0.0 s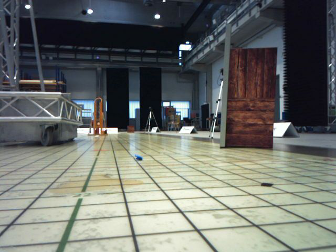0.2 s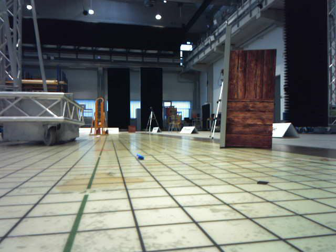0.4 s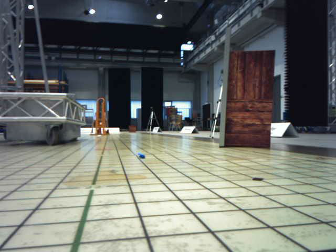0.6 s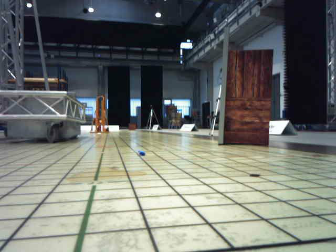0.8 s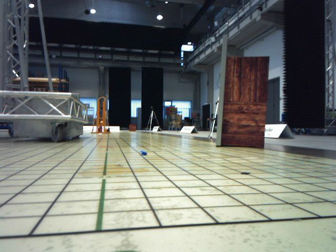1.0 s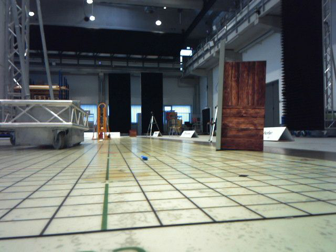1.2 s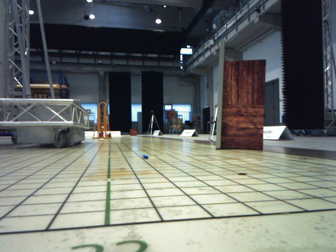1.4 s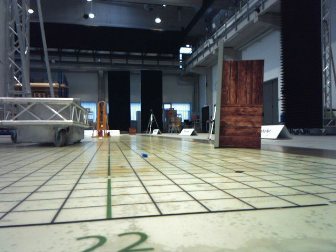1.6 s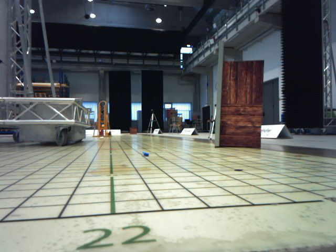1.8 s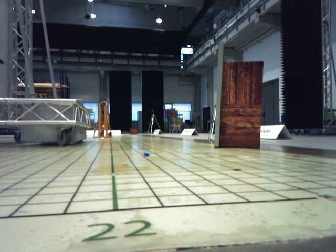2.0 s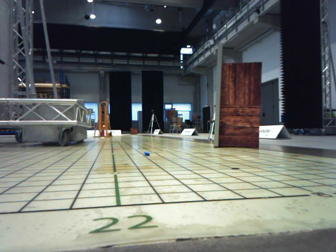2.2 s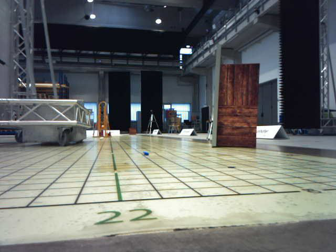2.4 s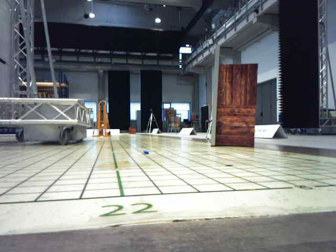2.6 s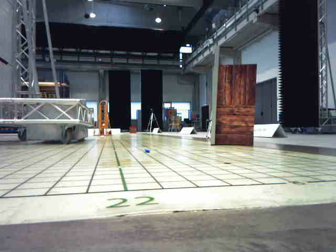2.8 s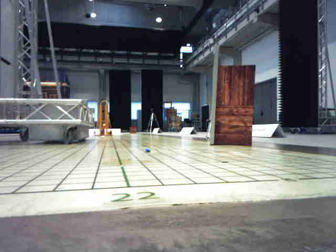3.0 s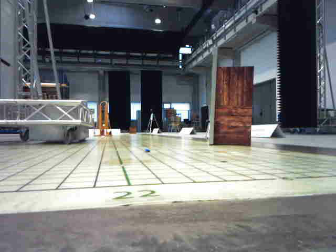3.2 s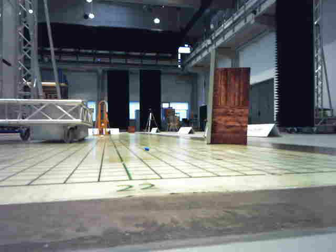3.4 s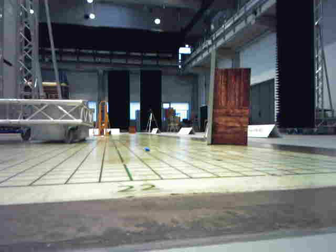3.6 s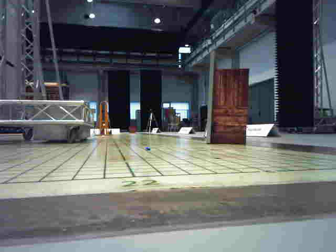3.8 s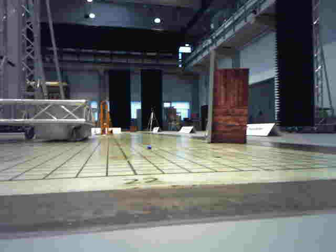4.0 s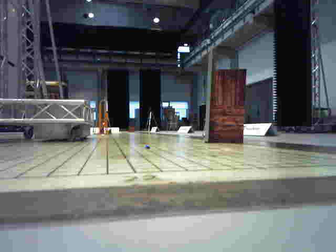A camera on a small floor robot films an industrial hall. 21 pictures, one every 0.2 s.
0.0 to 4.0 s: The camera travels backward, about 0.8 m, so what stands in front gets smaller.
The film runs backward here.
